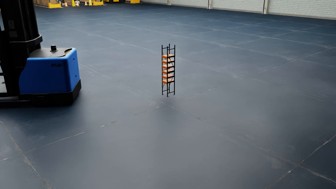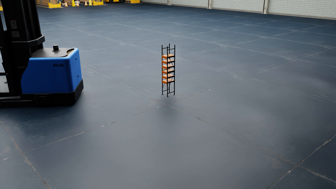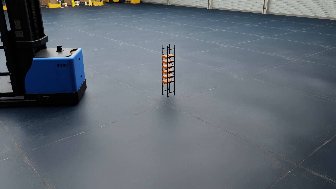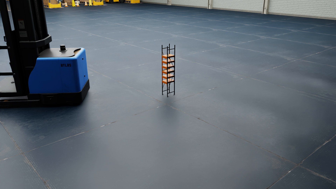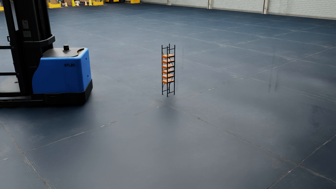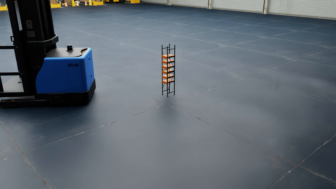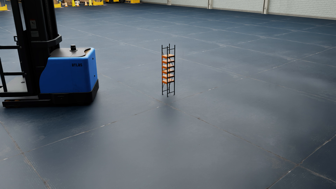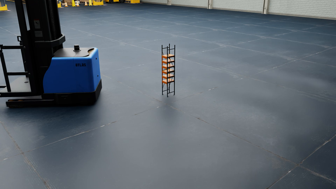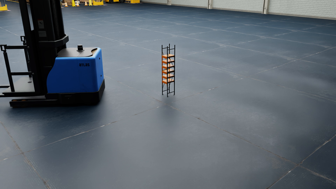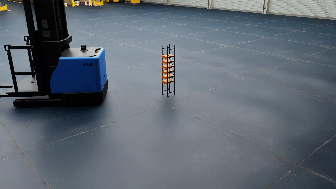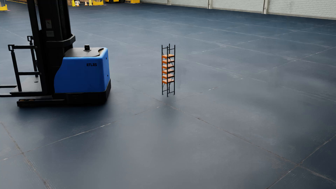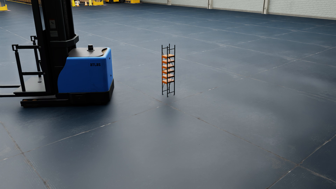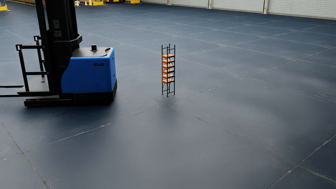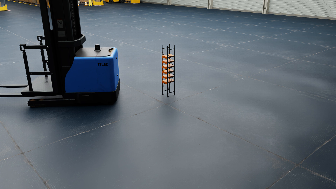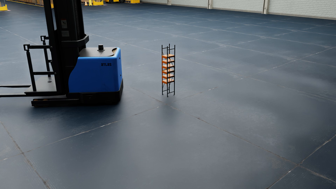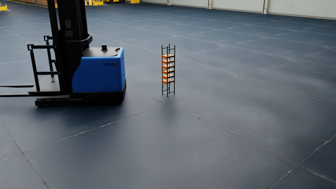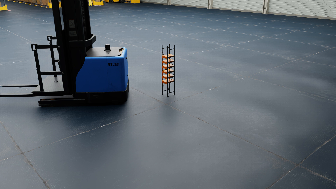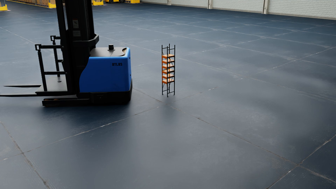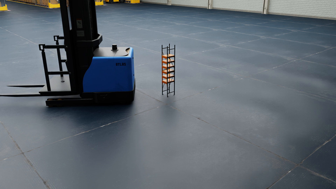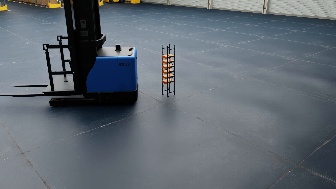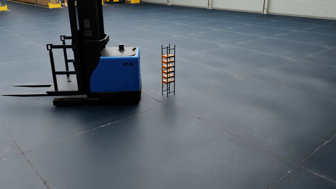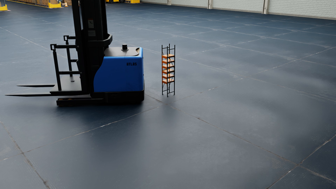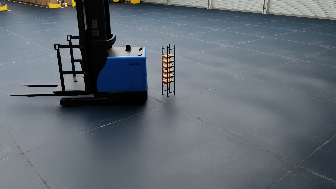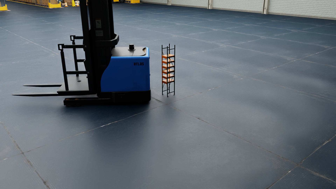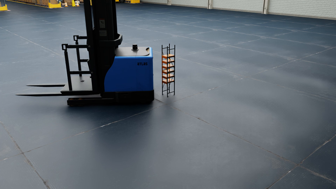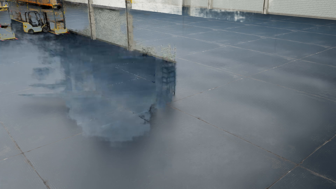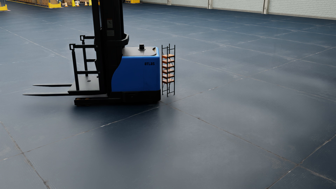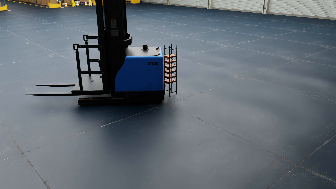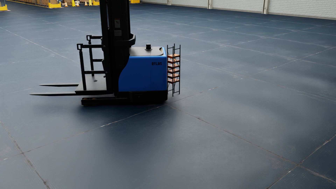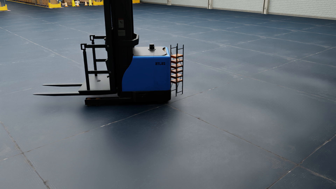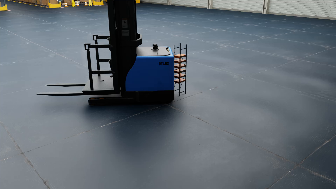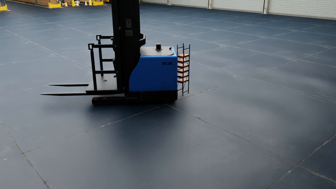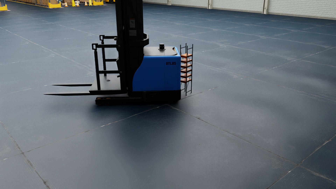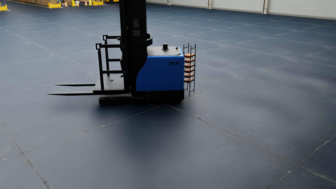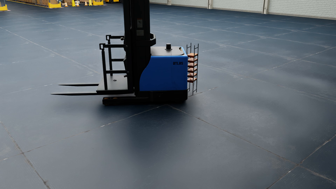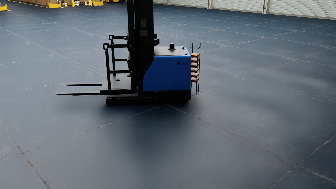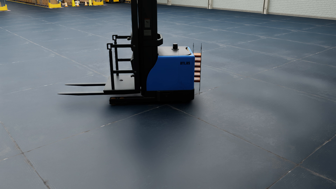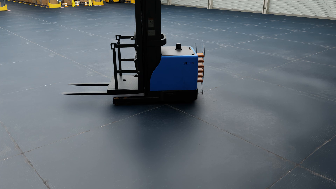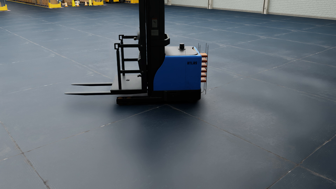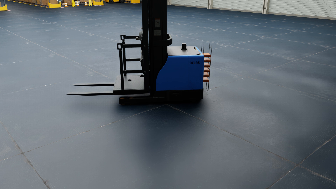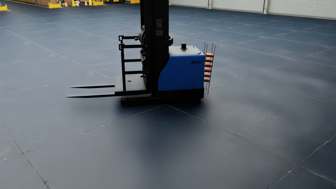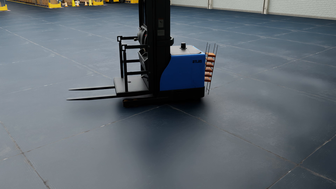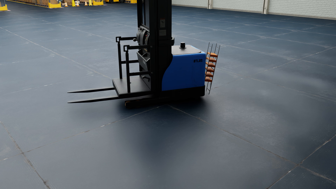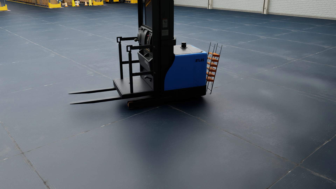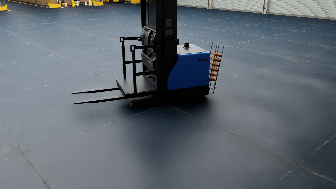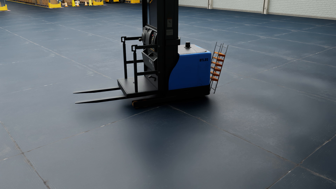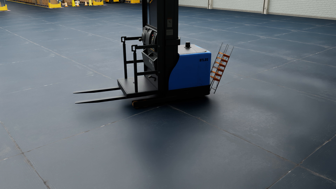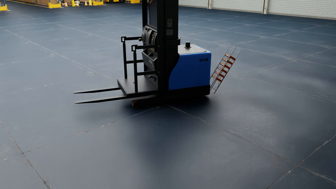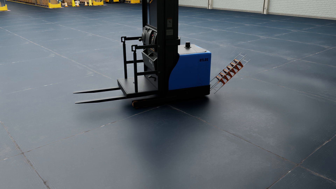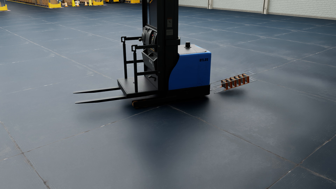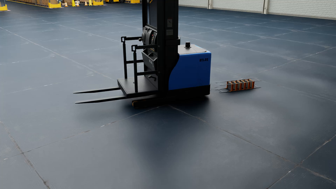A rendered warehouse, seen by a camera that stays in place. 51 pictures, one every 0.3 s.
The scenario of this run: A forklift runs into an object in its way.
